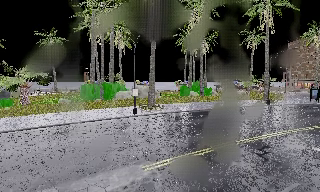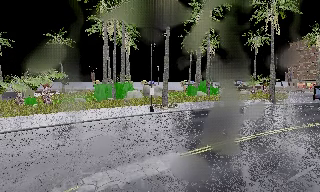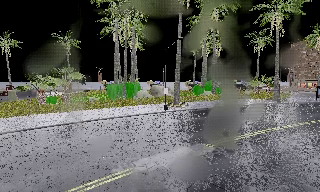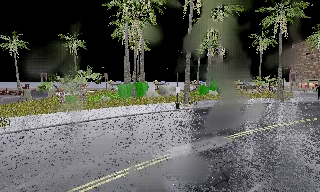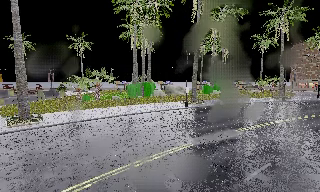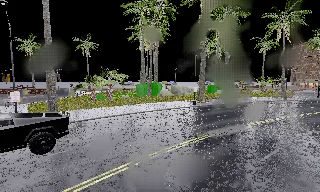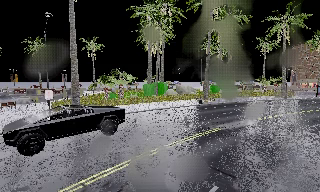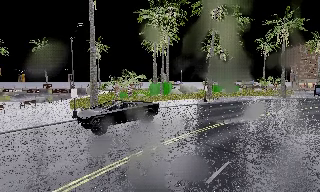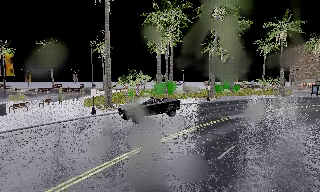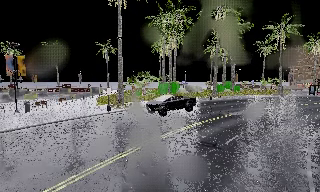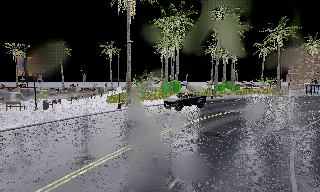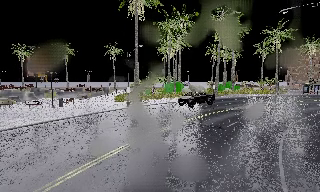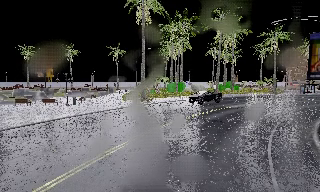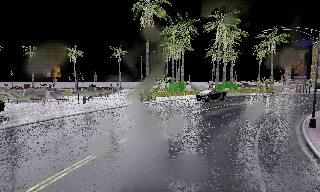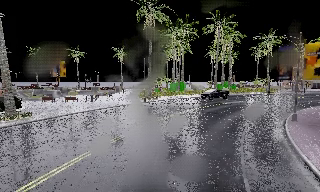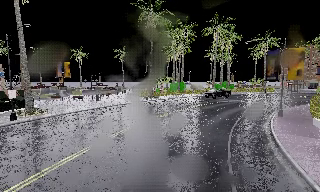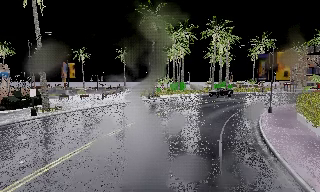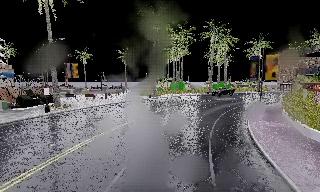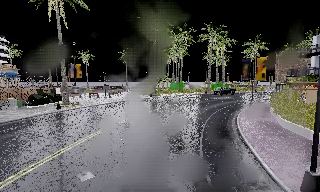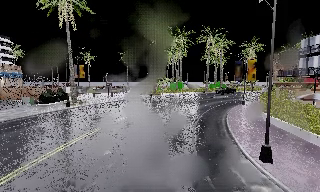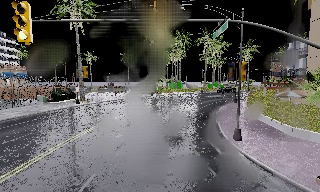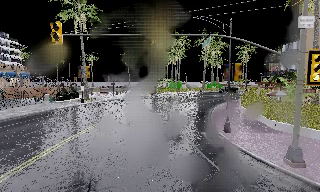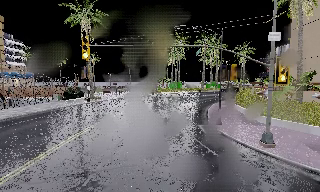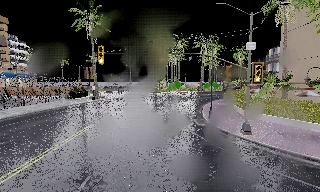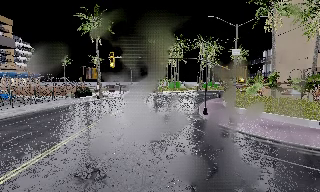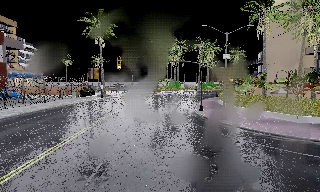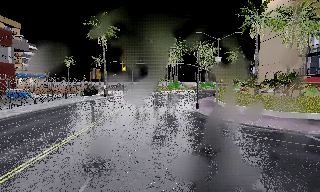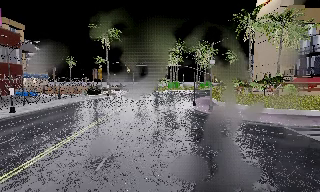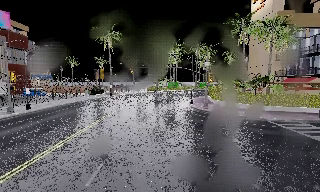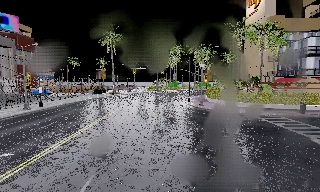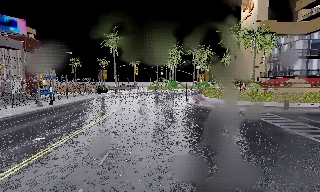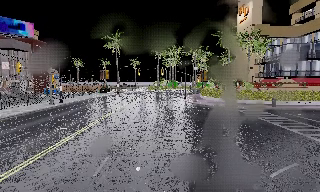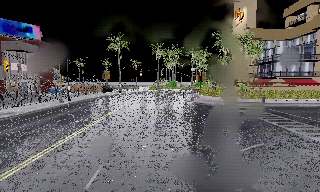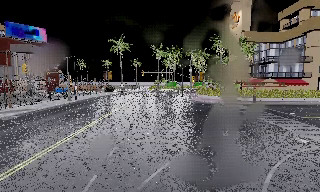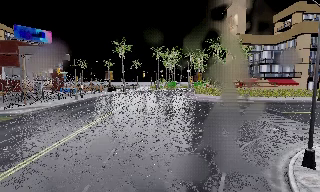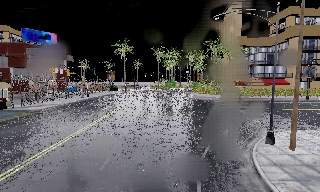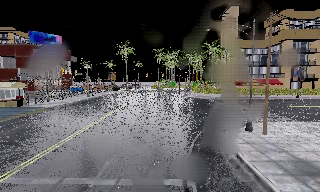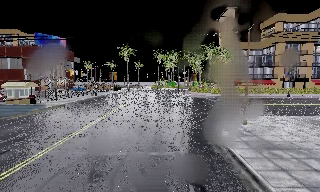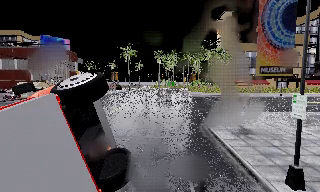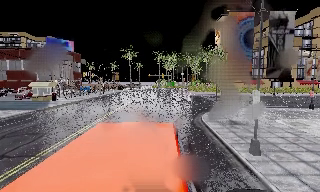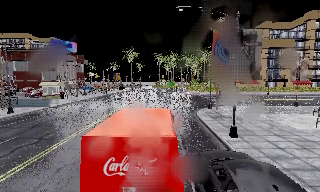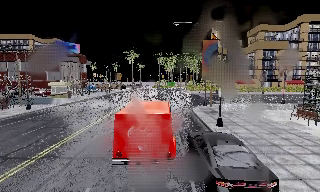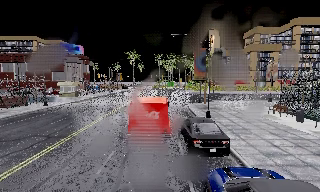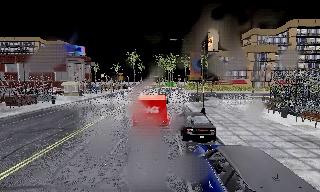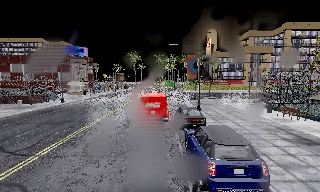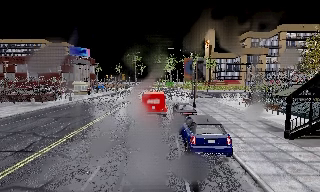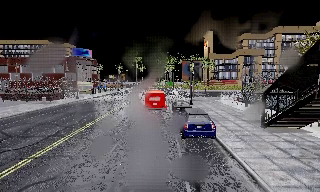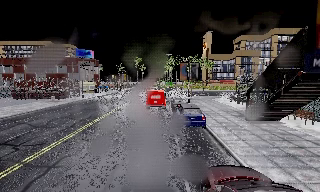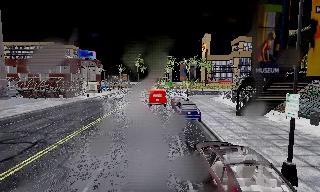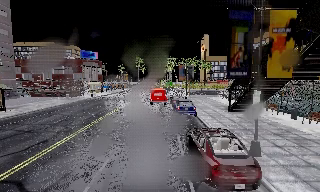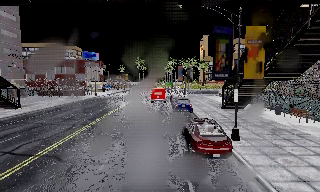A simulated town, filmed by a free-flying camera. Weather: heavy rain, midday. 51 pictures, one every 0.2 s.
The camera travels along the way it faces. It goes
backward.
0.0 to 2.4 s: The camera travels backward and to its left, about 25 m, so what stands in front gets smaller.
2.4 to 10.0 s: The camera travels backward, about 80 m, so what stands in front gets smaller.
The film runs backward here.
